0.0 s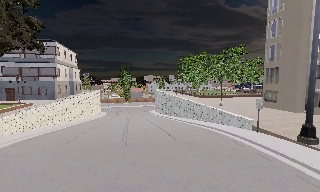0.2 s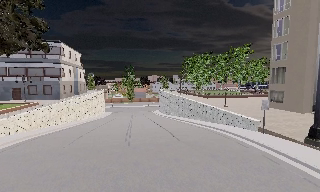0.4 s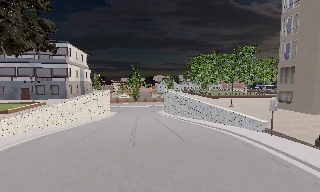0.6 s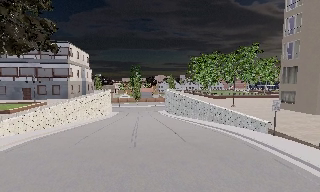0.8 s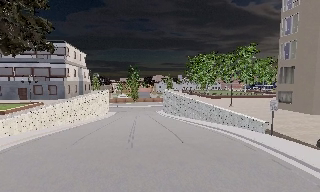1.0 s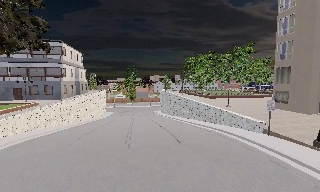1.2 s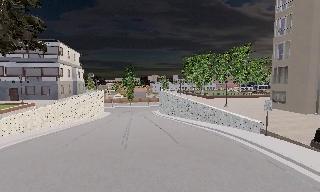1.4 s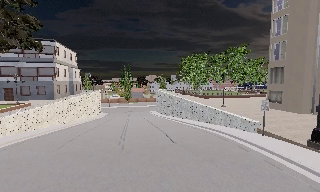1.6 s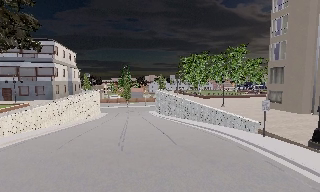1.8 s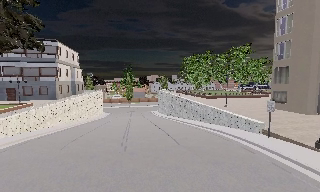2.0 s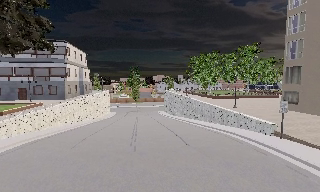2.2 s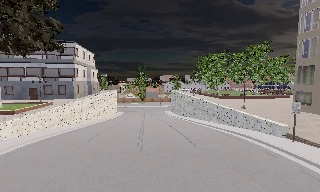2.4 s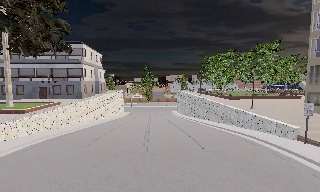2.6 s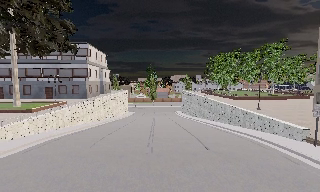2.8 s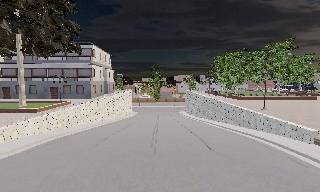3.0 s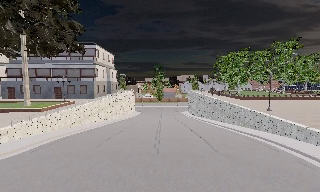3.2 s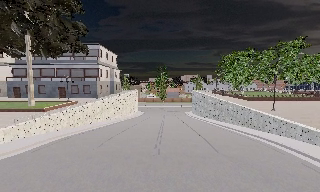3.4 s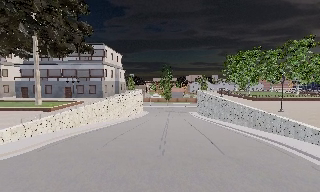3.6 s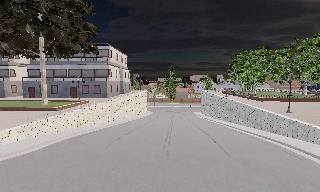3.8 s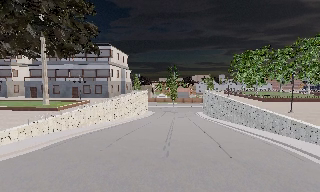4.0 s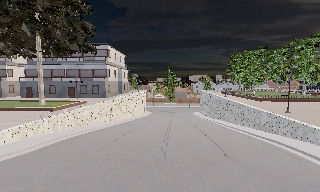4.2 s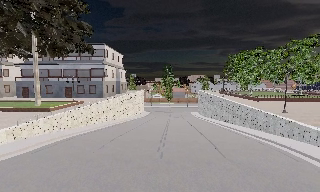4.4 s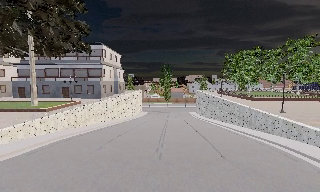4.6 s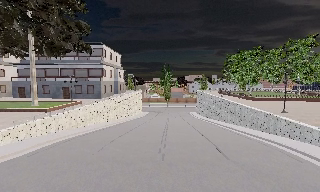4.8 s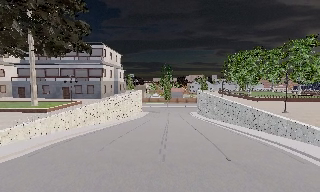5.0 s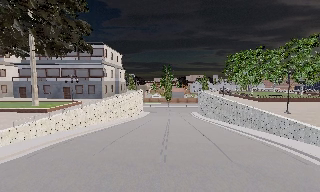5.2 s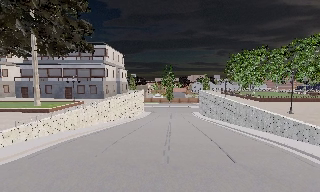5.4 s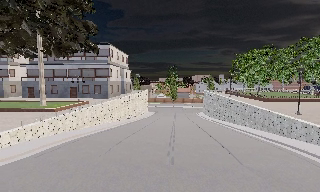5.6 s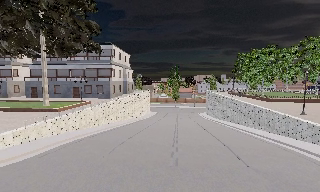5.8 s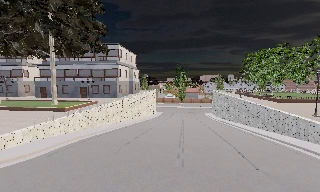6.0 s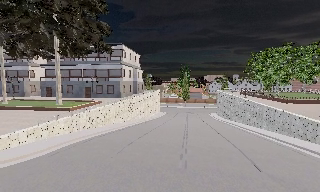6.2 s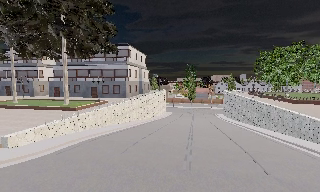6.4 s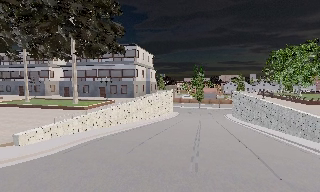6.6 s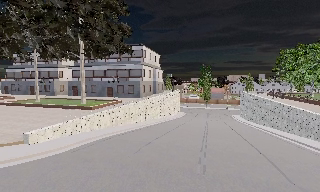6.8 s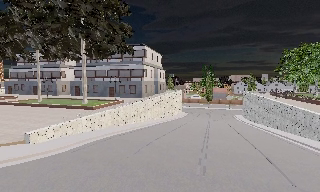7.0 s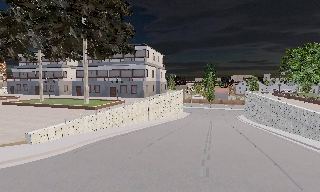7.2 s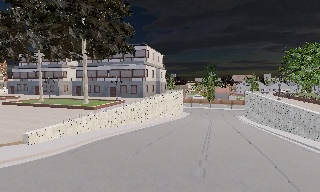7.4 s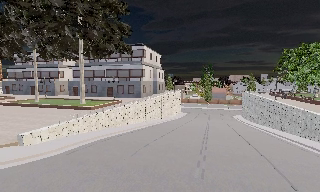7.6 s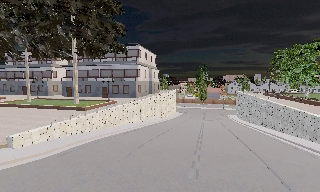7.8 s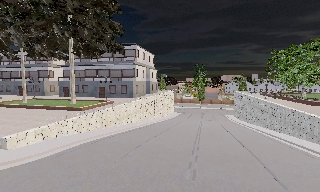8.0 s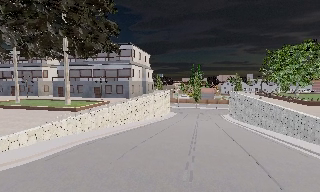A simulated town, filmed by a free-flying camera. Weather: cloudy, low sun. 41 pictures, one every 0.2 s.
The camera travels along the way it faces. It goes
forward.
0.0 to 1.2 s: The camera travels forward, about 0.5 m, so what stands in front looms larger.
1.2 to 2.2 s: The camera shifts only a little, or ends up much as it began.
2.2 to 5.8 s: The camera swings to its left by about 15 degrees, and the scene slides to the right. It travels forward, about 1.5 m, so what stands in front looms larger.
5.8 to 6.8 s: The camera shifts only a little, or ends up much as it began.
6.8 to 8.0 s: The camera travels forward, about 0.5 m, so what stands in front looms larger.
The film runs forward here.
